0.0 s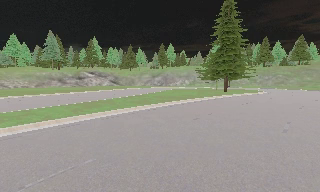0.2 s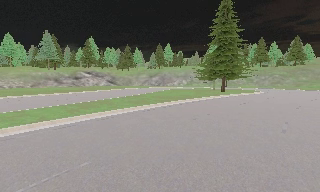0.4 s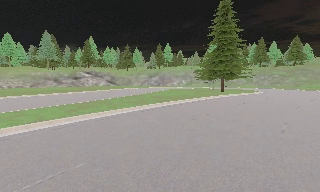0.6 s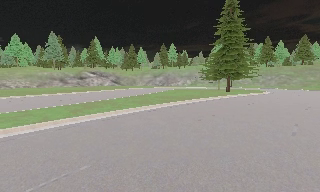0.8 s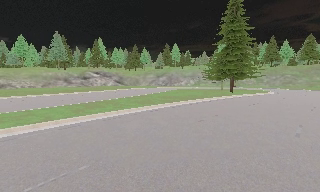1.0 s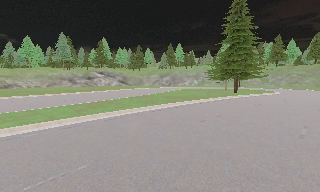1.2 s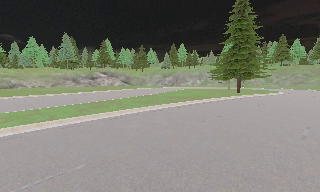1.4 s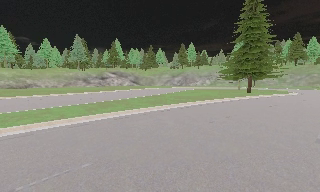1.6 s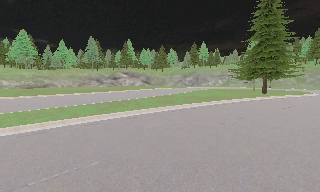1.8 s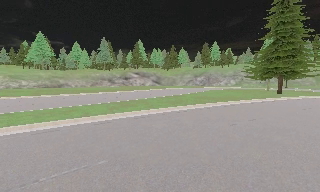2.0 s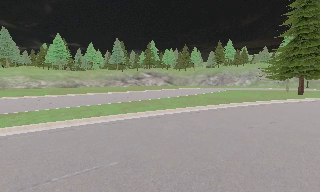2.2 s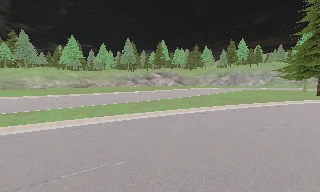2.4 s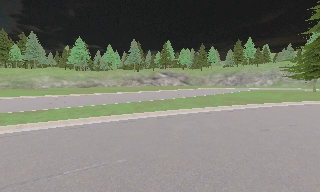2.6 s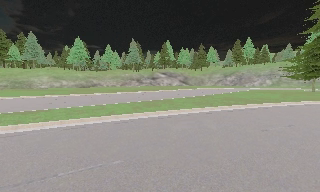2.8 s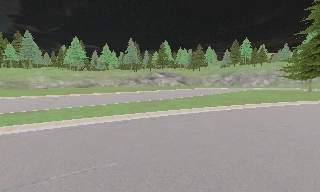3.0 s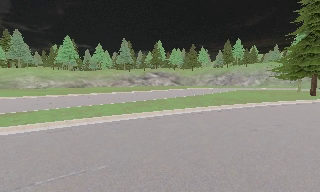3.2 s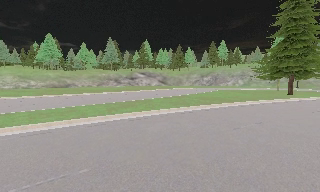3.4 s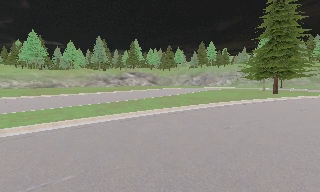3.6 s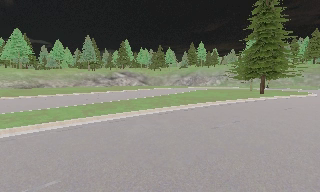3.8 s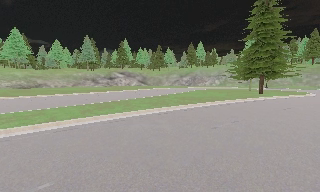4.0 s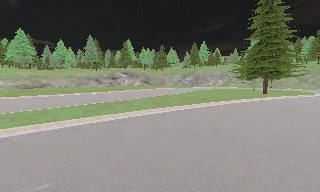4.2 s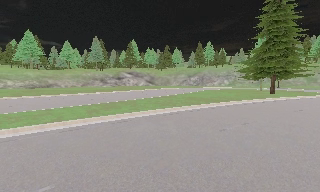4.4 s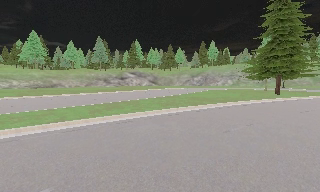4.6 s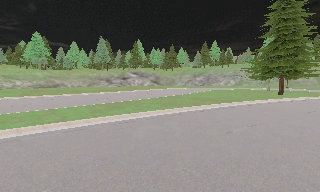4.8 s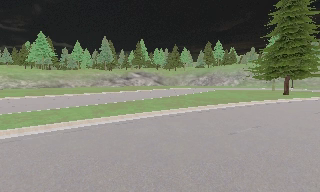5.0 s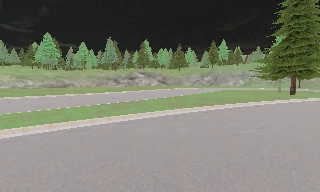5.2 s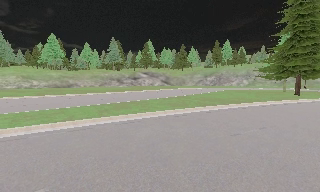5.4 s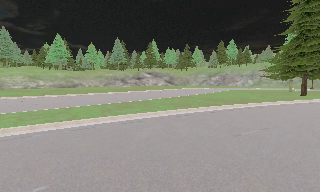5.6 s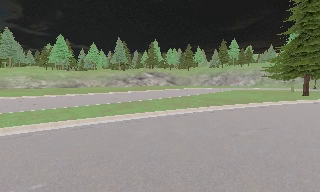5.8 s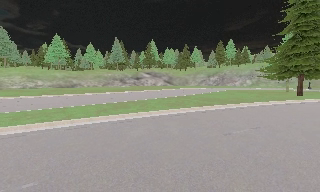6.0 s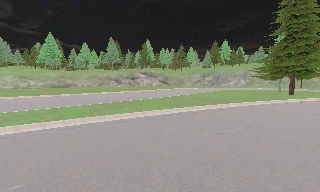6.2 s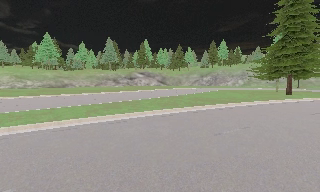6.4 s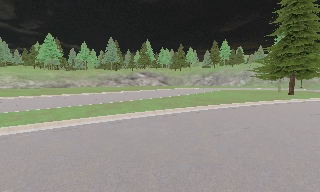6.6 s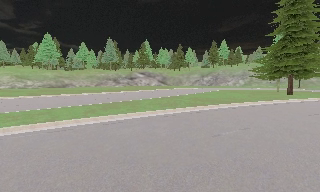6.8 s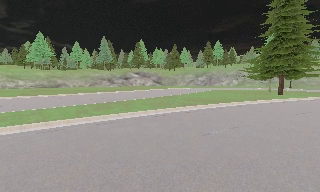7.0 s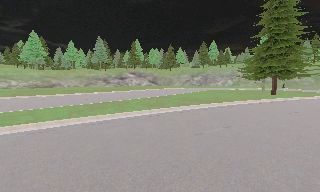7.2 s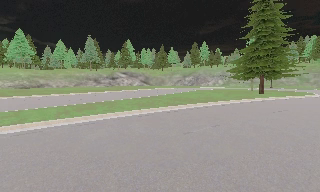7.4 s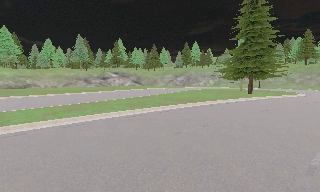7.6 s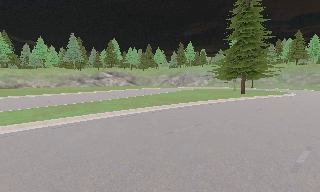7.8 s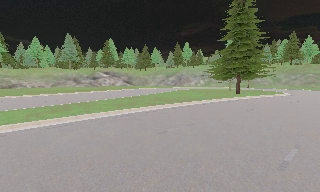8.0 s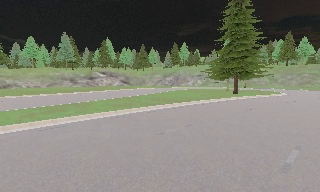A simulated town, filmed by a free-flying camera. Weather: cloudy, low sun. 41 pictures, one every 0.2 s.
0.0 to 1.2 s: The camera shifts only a little, or ends up much as it began.
1.2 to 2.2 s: The camera pans to its left, which is counterclockwise from overhead, by about 20 degrees.
2.2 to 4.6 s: The camera travels forward and to its right, about 1 m, so what stands in front looms larger.
4.6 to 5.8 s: The camera travels to its right, about 0.5 m.
5.8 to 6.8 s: The camera shifts only a little, or ends up much as it began.
6.8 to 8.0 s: The camera pans to its right, which is clockwise from overhead, by about 10 degrees. It travels to its right, about 0.5 m, so close, fixed things drift to the left.
The film runs forward here.
